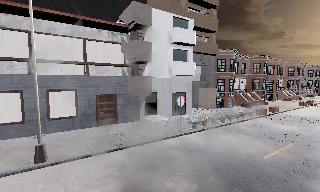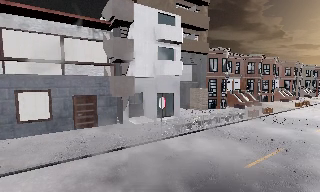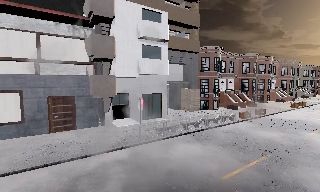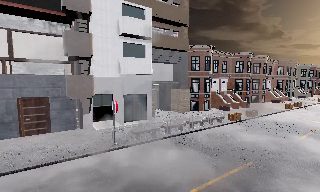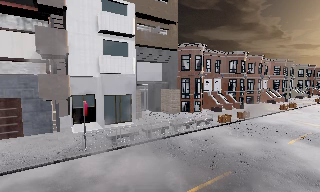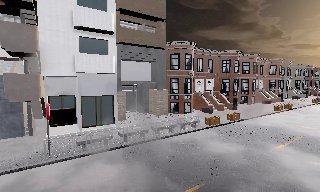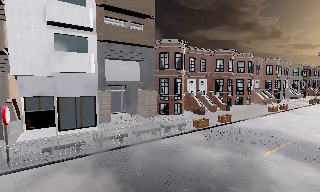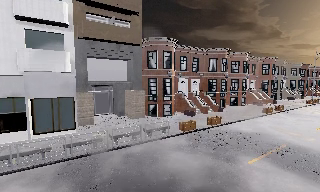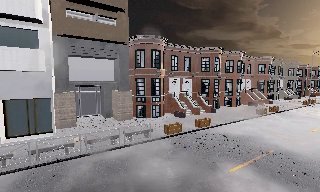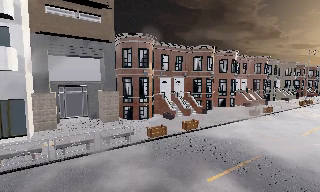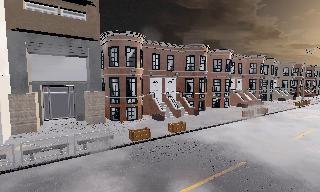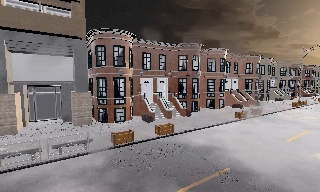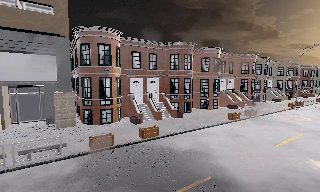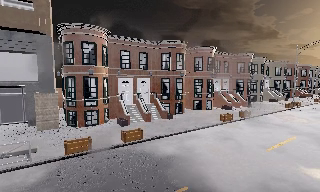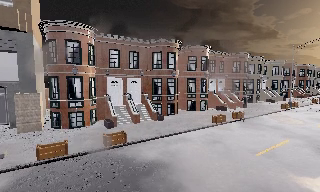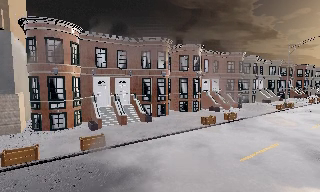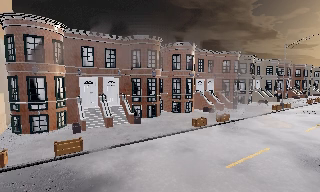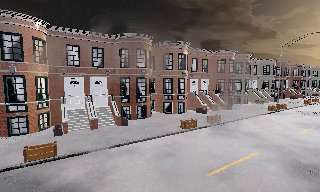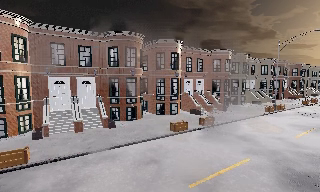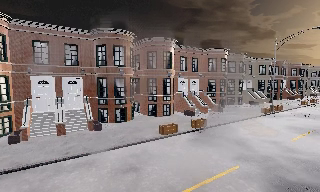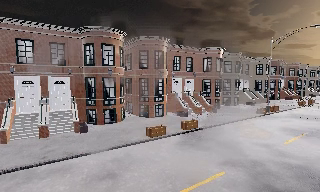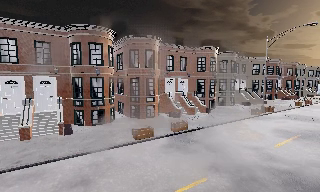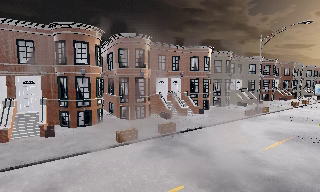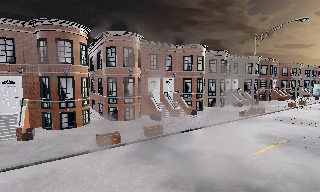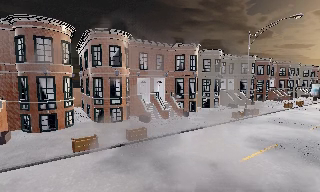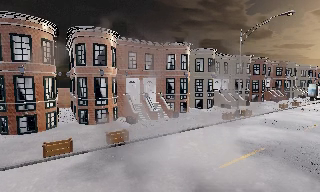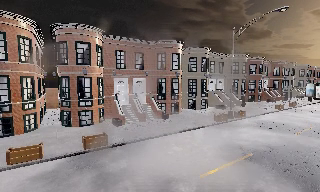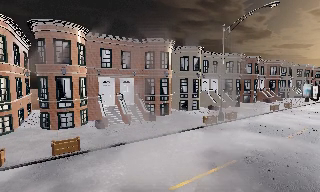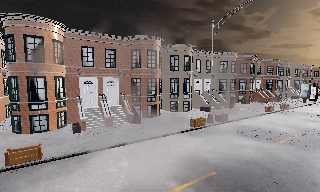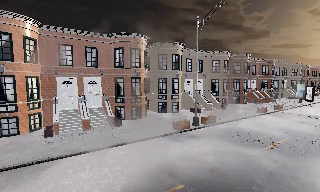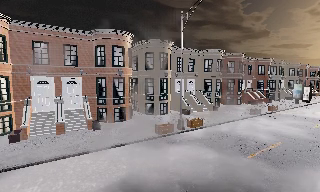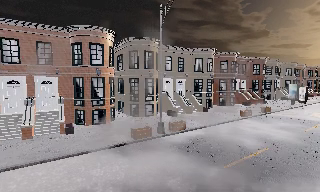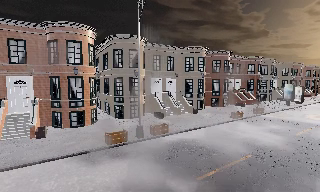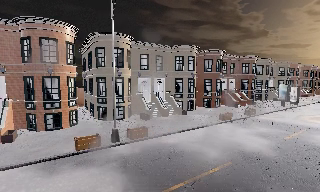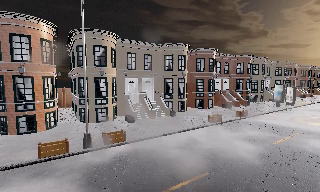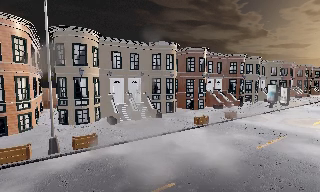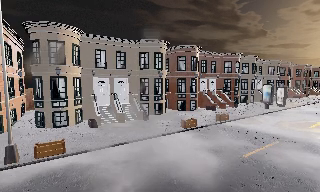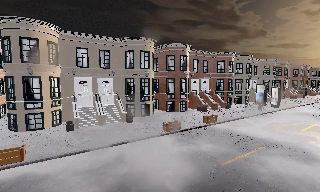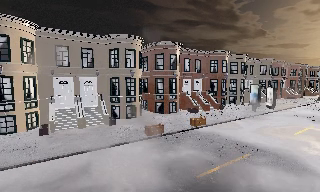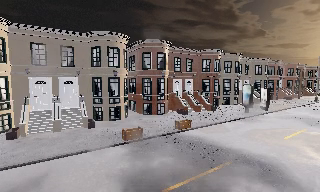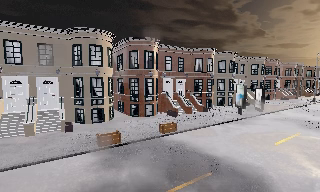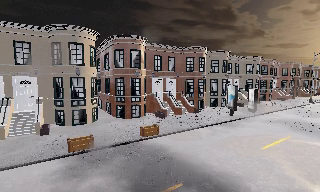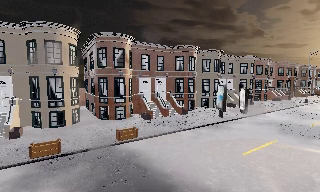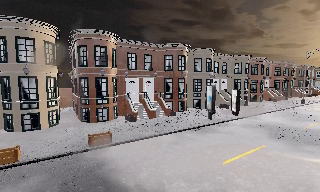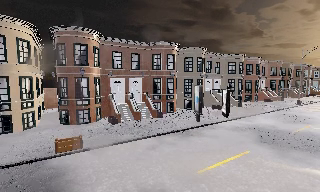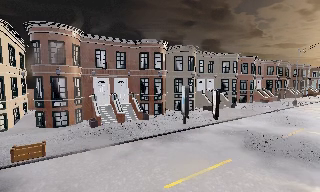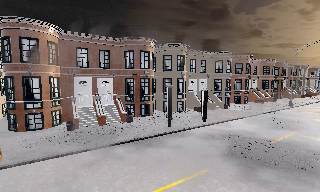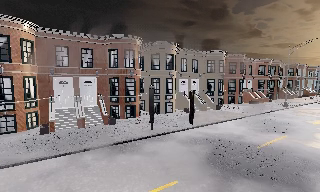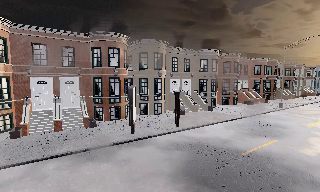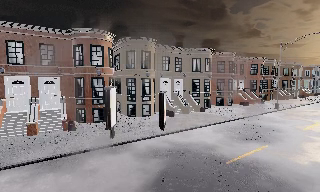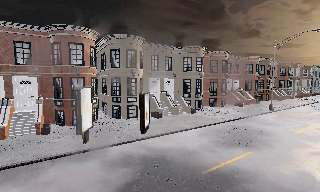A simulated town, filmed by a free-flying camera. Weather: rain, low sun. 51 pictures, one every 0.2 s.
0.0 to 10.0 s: The camera travels to its right and forward, about 60 m, so close, fixed things drift to the left.
The film runs forward here.
